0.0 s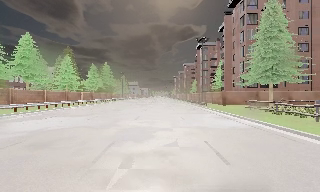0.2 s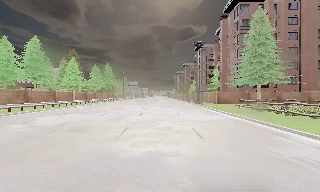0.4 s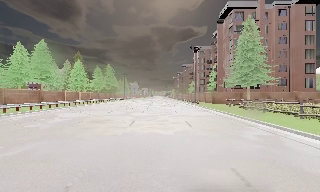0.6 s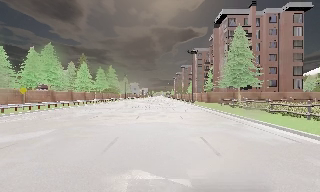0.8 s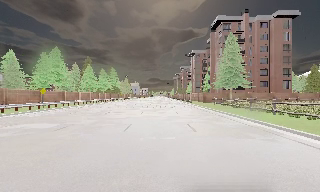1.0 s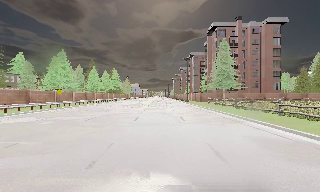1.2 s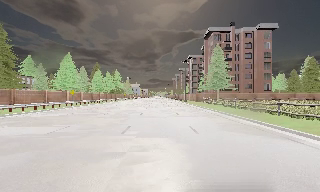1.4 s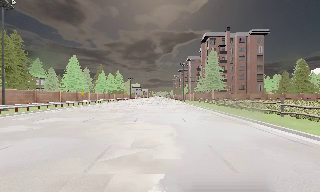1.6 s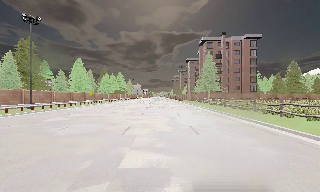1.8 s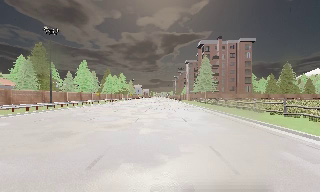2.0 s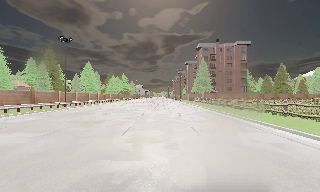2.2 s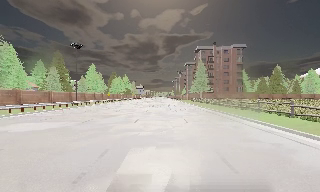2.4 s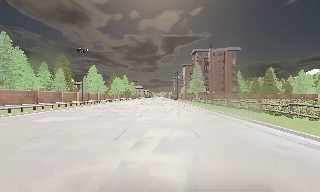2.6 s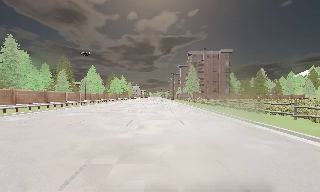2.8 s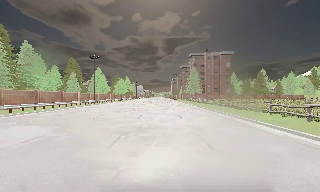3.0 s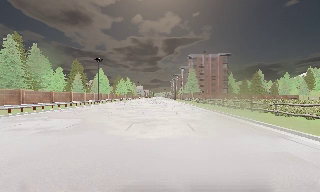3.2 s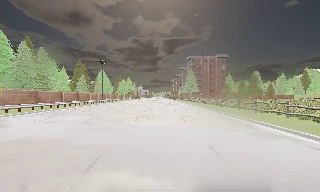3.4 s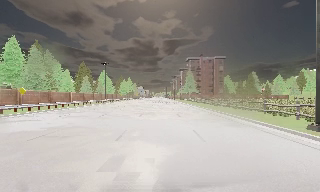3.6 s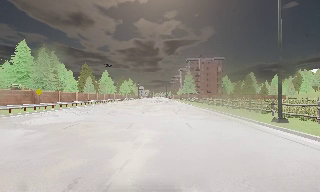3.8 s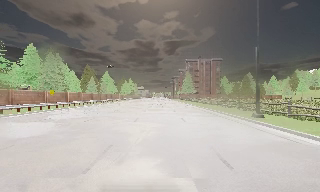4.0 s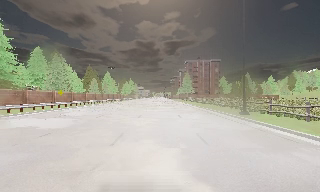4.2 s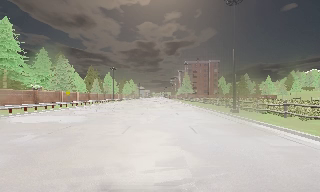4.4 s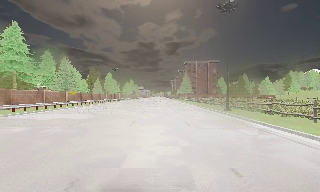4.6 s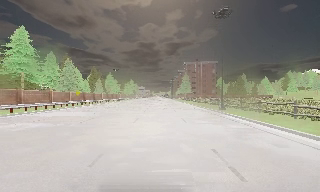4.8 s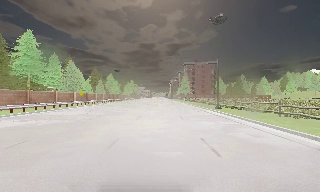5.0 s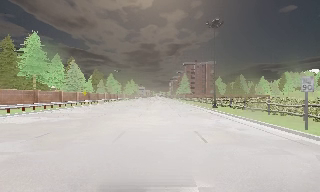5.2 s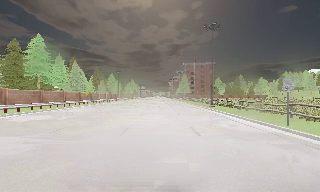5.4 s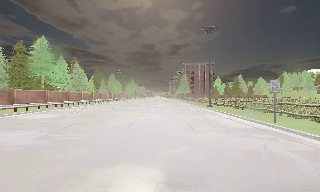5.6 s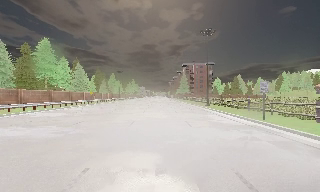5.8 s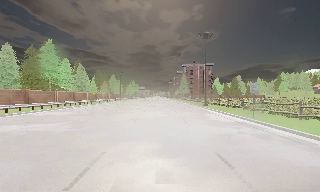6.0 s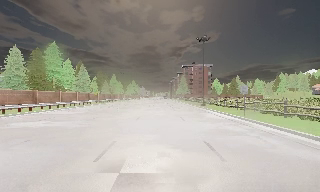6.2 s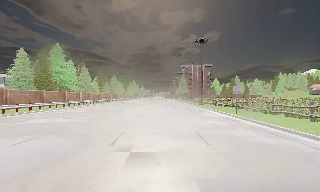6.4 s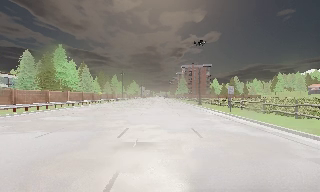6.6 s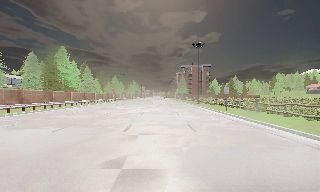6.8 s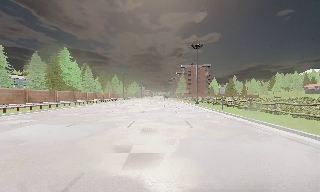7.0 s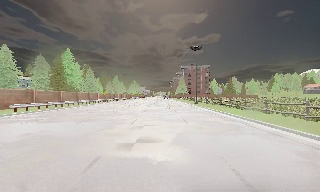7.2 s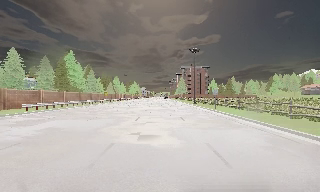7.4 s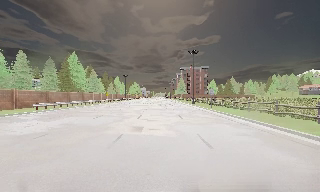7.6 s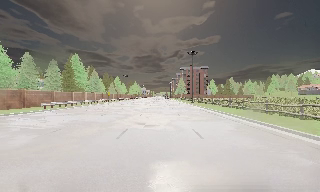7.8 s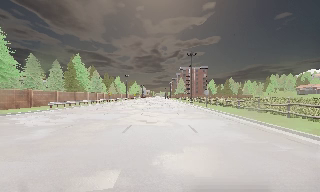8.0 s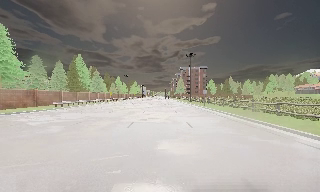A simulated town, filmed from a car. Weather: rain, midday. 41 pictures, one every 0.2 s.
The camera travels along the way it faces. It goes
backward.
0.0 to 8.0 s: The camera travels backward, about 85 m, so what stands in front gets smaller. It loses speed.
The film runs backward here.
